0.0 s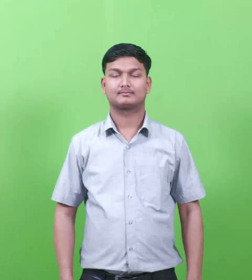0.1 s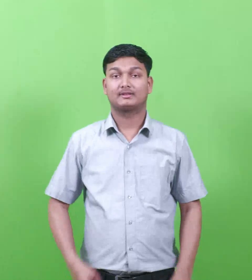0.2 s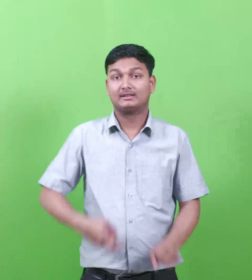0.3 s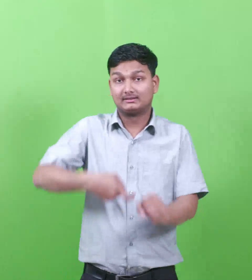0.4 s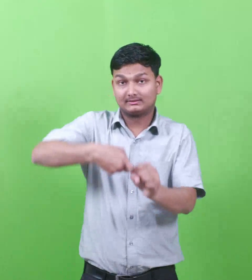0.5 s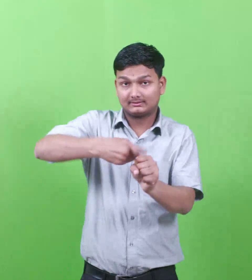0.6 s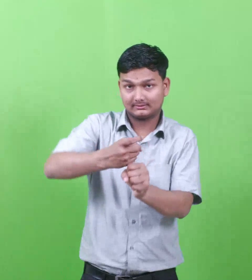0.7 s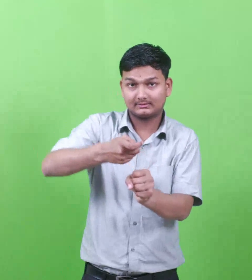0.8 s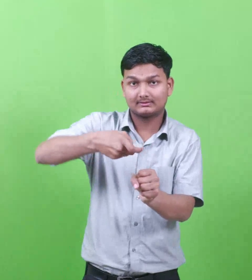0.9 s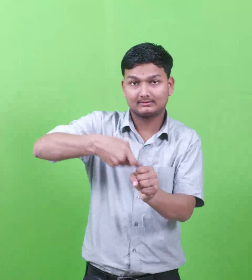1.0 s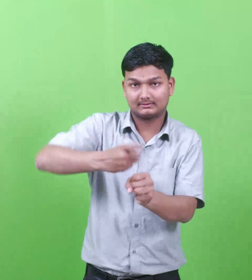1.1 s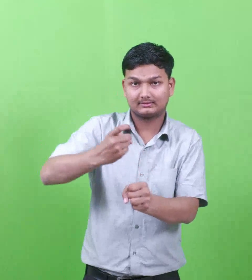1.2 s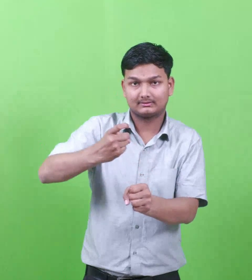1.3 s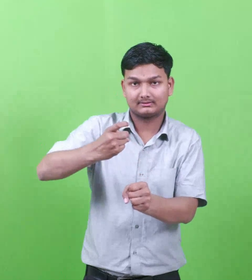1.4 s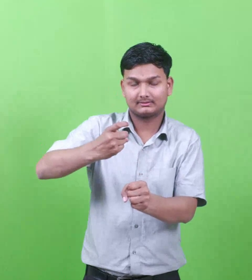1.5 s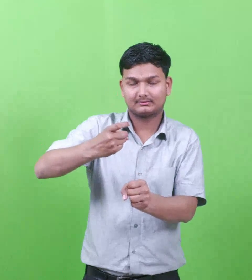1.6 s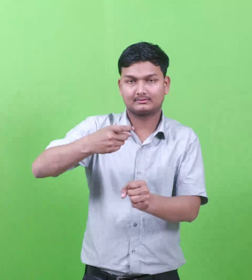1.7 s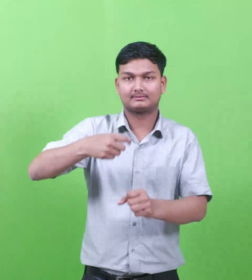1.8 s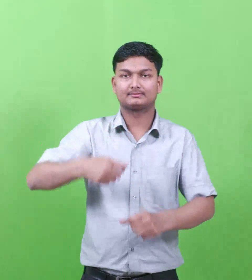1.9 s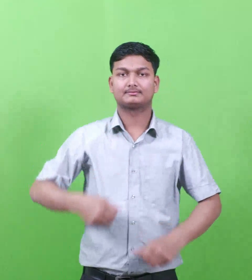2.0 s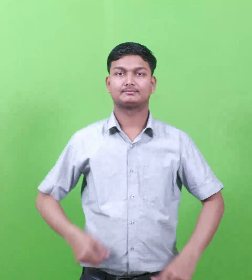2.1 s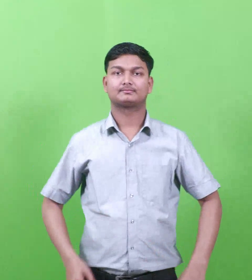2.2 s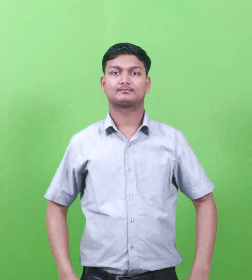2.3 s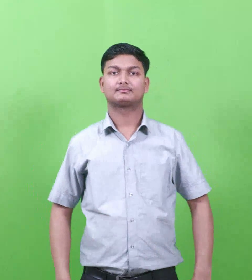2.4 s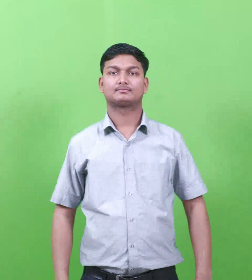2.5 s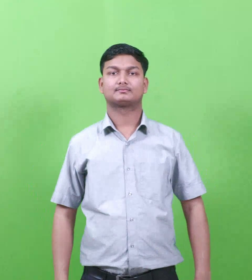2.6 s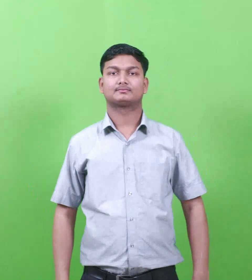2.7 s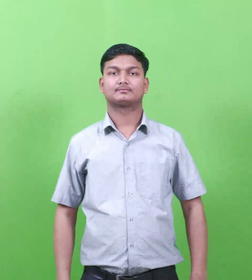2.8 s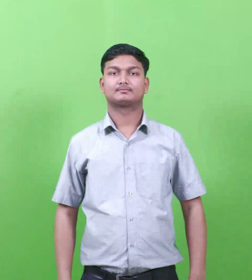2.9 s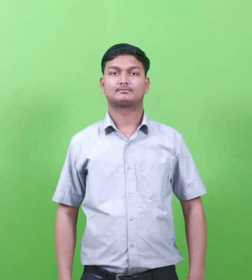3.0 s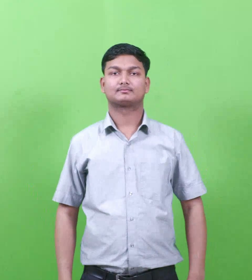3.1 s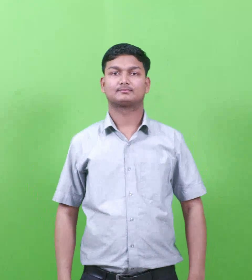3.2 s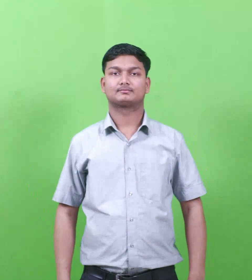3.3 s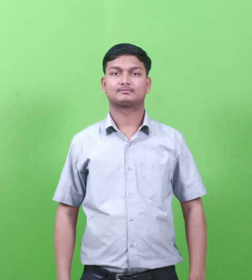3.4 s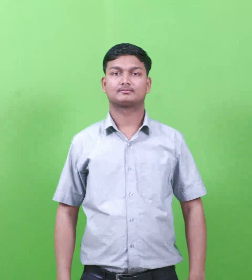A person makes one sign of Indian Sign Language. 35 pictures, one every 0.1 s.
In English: rehoboth
